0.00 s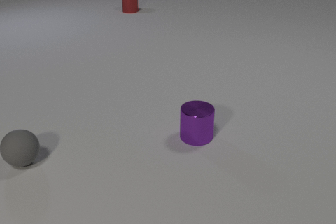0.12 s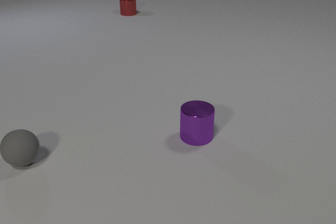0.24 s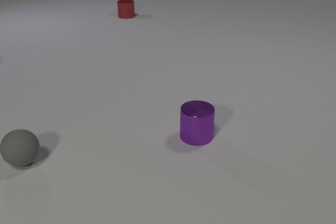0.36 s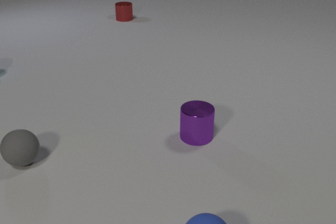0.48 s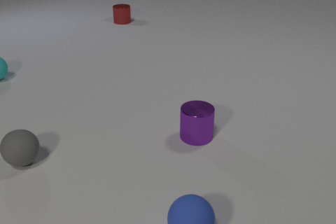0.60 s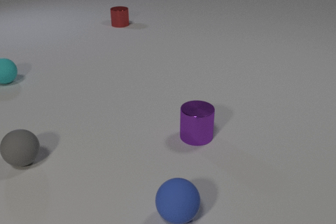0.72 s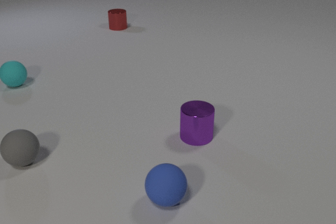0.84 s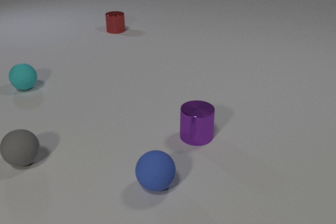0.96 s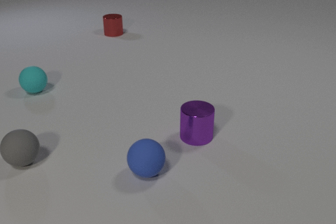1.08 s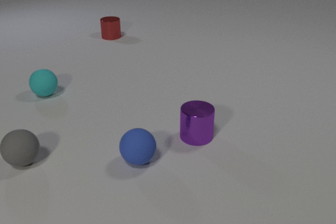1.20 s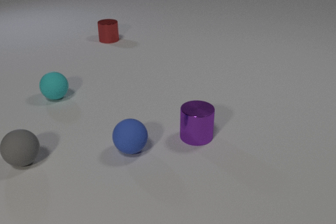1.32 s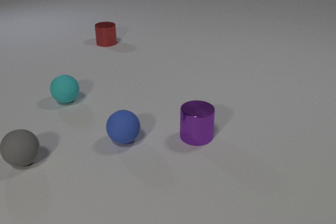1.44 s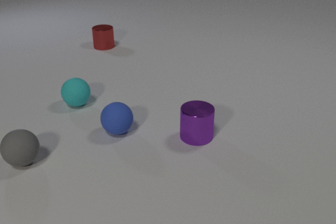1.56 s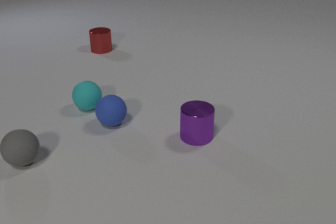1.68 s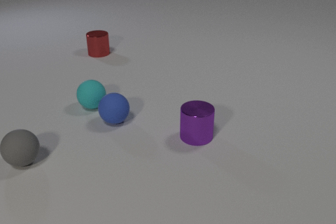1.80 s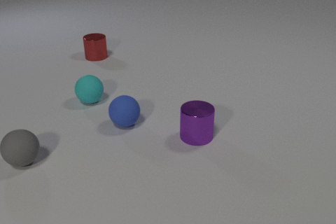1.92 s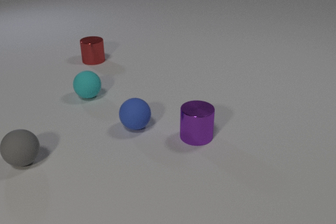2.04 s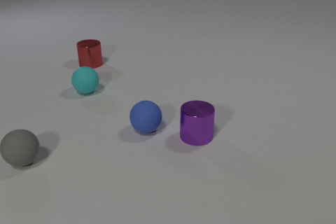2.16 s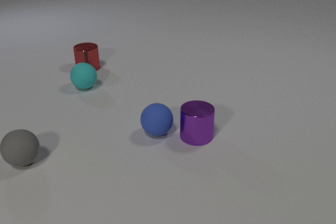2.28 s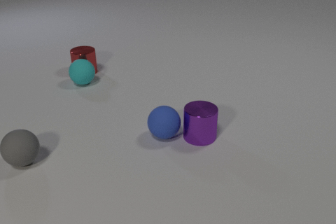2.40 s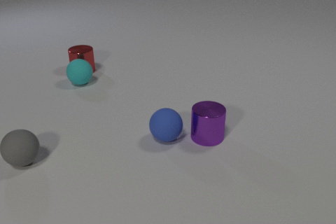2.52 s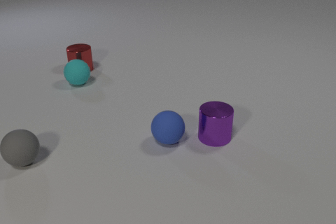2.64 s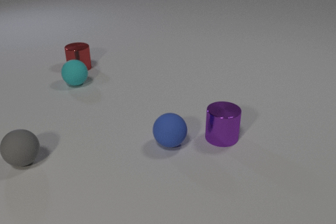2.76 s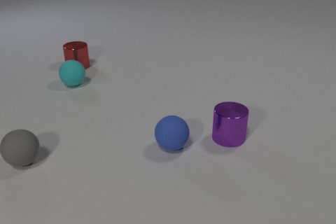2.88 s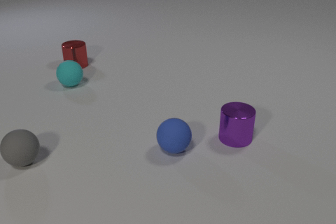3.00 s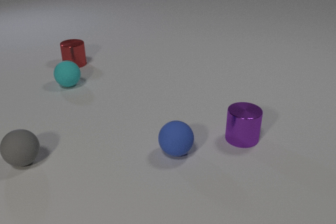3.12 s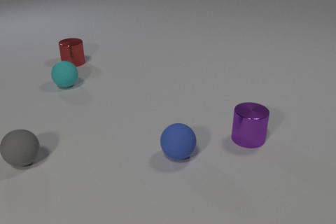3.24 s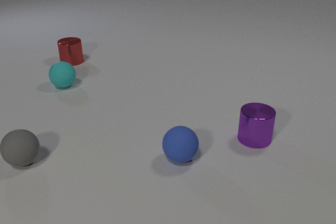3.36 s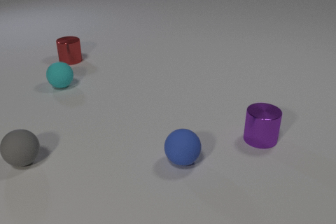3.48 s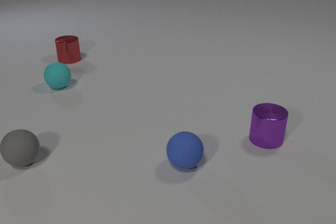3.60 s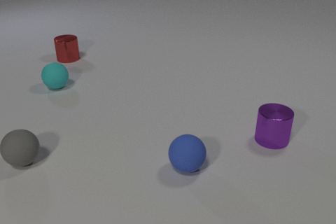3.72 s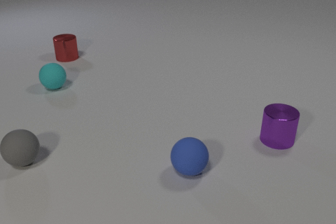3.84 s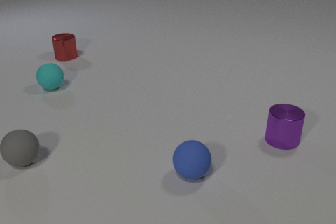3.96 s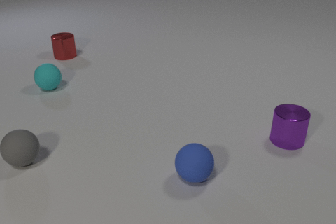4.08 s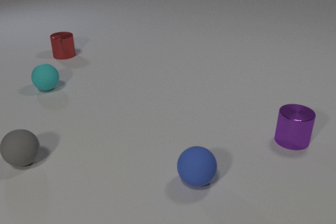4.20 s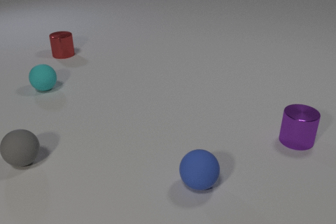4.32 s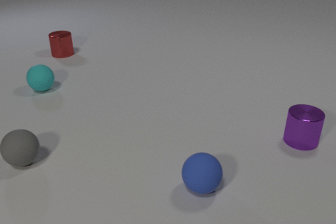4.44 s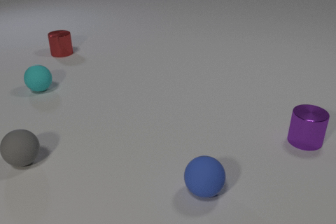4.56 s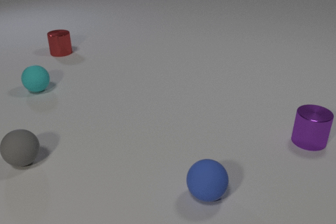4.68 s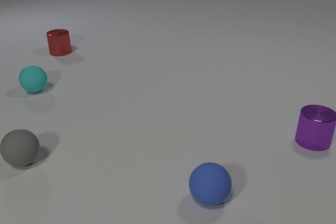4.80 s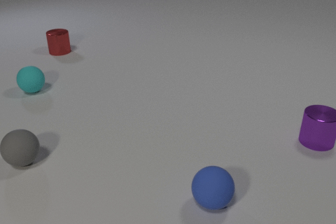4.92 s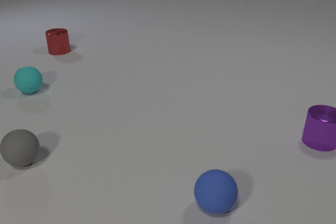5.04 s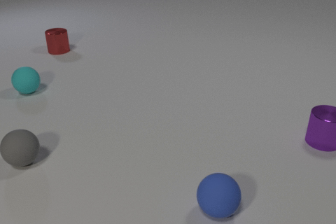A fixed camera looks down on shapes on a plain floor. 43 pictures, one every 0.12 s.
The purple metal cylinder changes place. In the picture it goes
to the right.
0.00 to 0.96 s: The cyan rubber sphere comes in at the left edge, rolls toward the camera and to the right. The blue rubber sphere comes in at the bottom edge, rolls away from the camera and to the left. The red metal cylinder slides toward the camera.
0.96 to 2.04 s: The cyan rubber sphere rolls to the right. The blue rubber sphere rolls away from the camera. The red metal cylinder slides toward the camera. The cyan rubber sphere and the blue rubber sphere collide.
2.04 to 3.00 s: The cyan rubber sphere rolls away from the camera and to the left. The blue rubber sphere rolls toward the camera and to the right. The red metal cylinder slides to the left. The purple metal cylinder slides to the right. The blue rubber sphere and the purple metal cylinder collide. The cyan rubber sphere and the red metal cylinder collide.
3.00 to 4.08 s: The cyan rubber sphere rolls to the left. The blue rubber sphere rolls toward the camera and to the right. The red metal cylinder slides away from the camera. The purple metal cylinder slides to the right.
4.08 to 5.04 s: The cyan rubber sphere rolls to the left. The blue rubber sphere rolls toward the camera and to the right. The red metal cylinder slides away from the camera. The purple metal cylinder slides to the right.
What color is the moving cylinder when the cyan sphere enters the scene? red.
What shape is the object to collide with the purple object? sphere.
What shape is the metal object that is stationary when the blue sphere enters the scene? cylinder.
